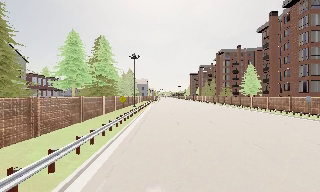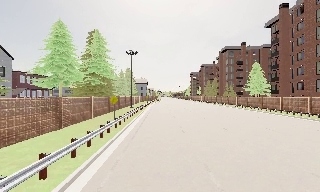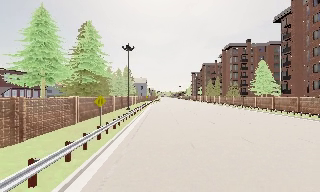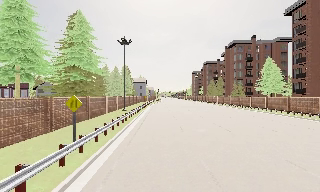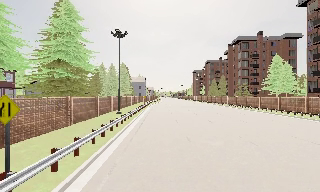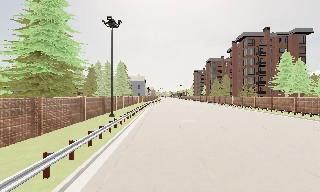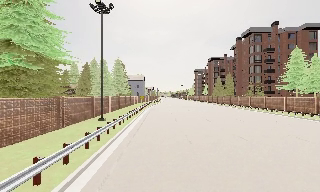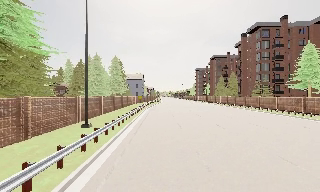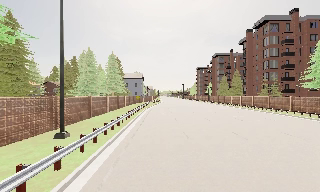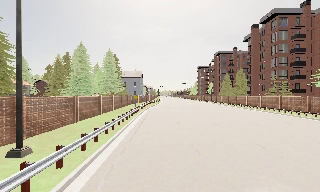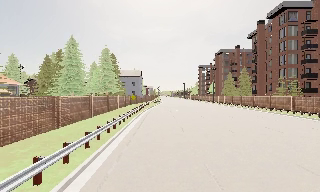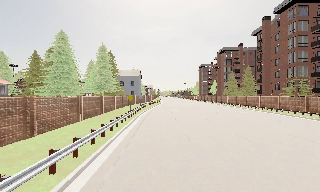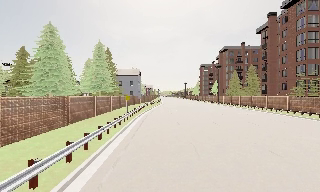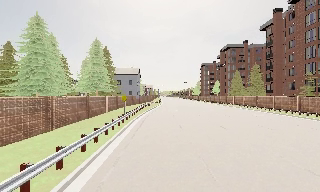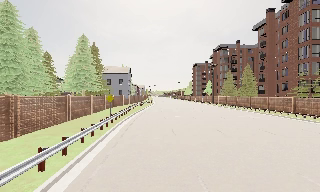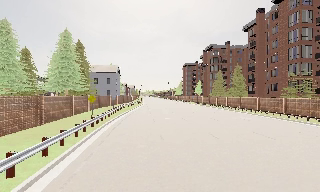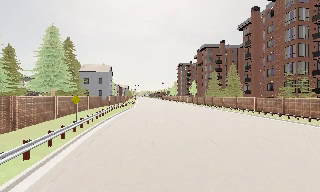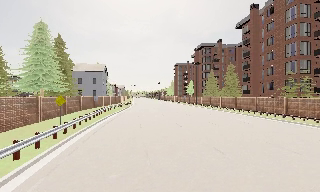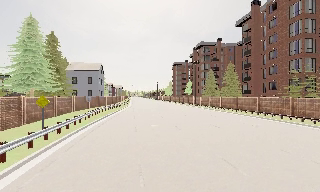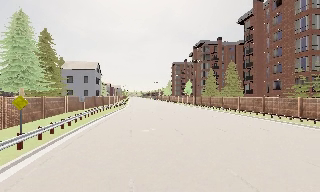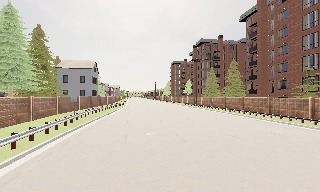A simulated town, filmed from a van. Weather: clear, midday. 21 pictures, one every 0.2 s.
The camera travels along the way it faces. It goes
forward.
0.0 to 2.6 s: The camera travels forward, about 40 m, so what stands in front looms larger.
2.6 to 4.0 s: The camera swings to its right by about 10 degrees, and the scene slides to the left. It travels forward, about 11 m, so what stands in front looms larger.
The film runs forward here.
